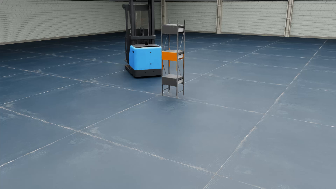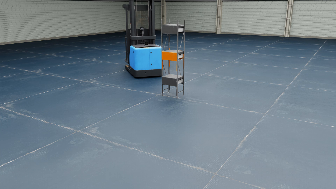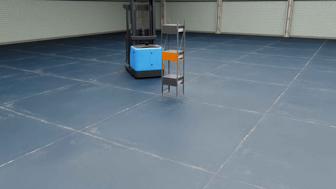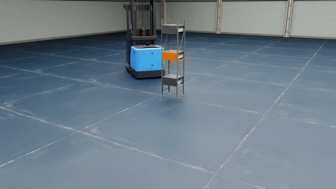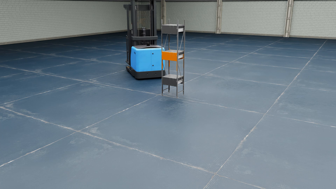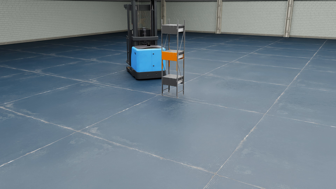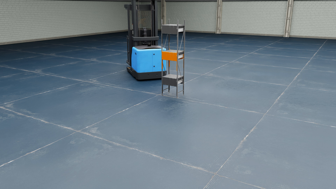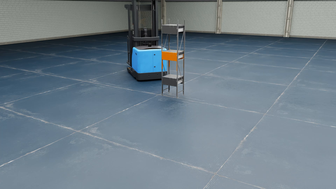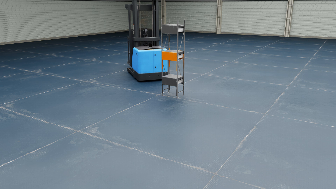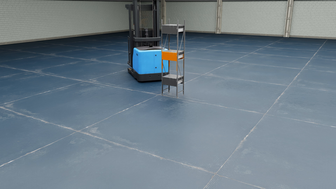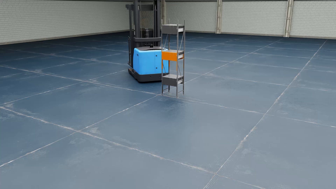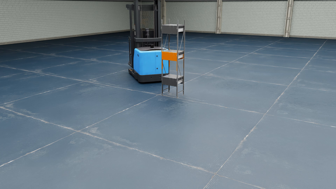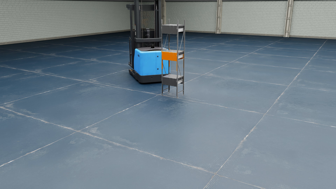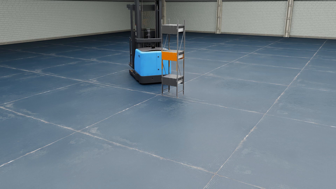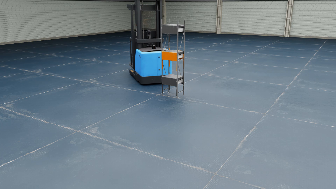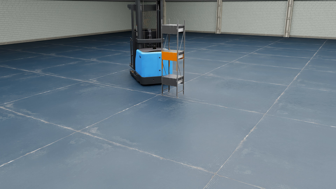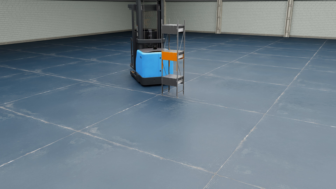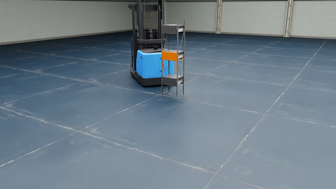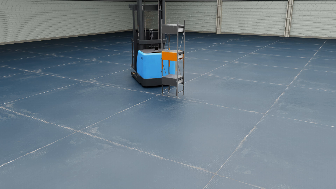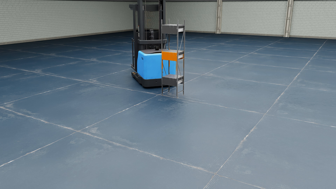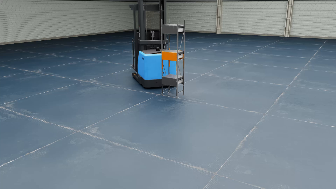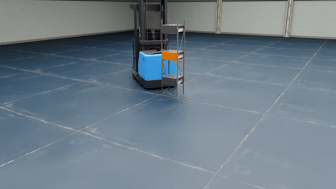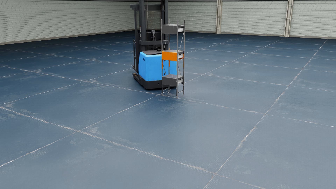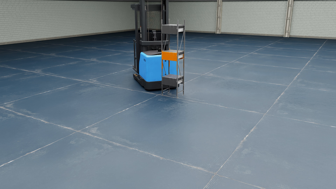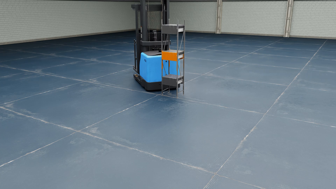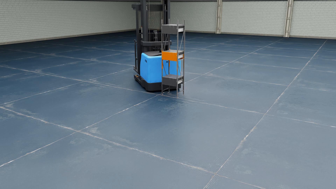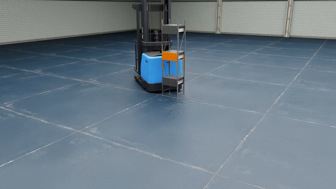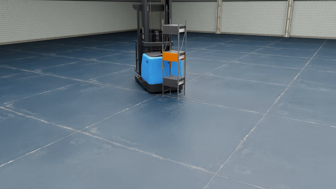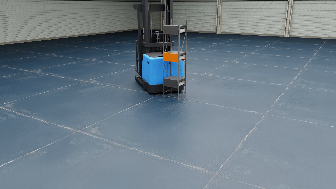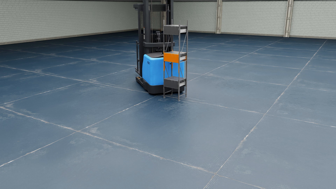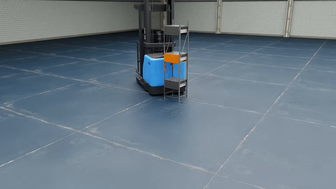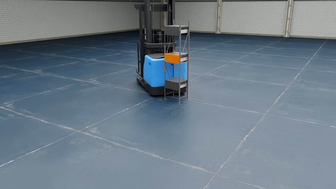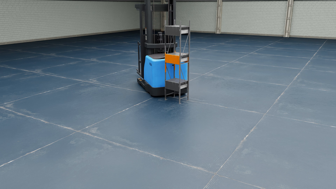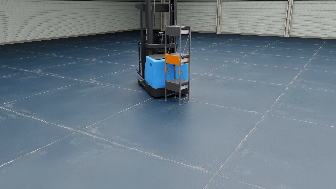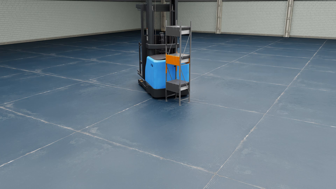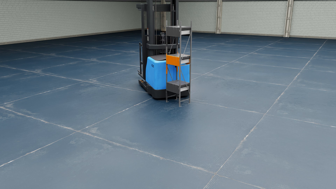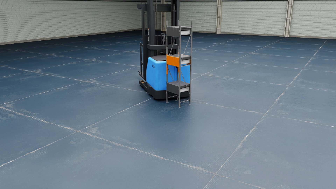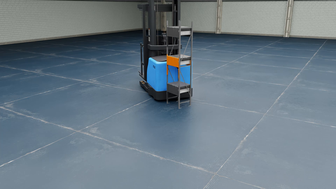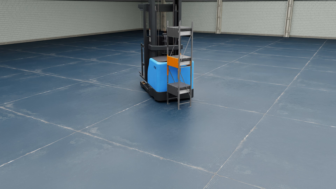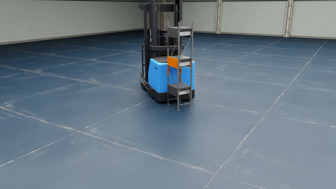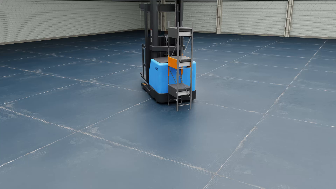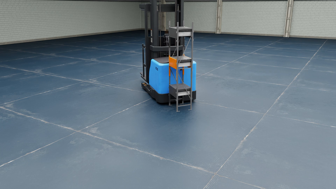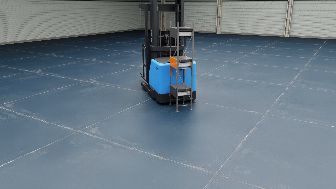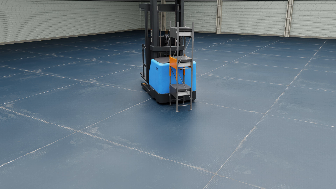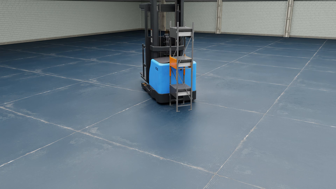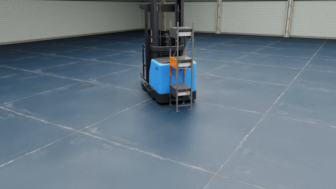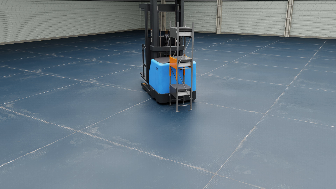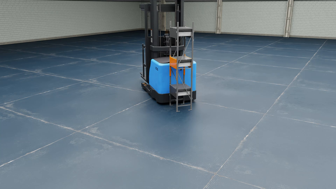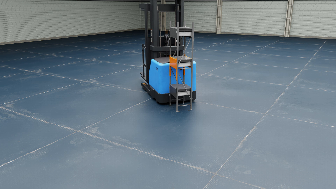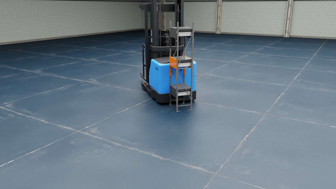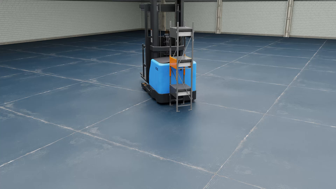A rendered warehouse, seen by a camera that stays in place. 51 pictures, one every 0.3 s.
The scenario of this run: A forklift runs into an object in its way.
